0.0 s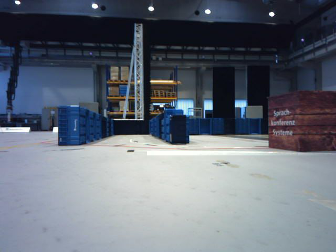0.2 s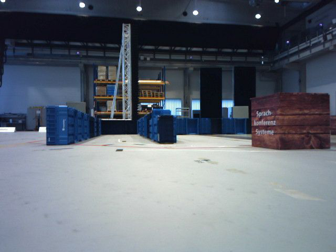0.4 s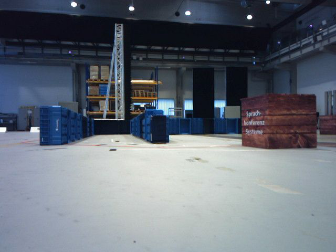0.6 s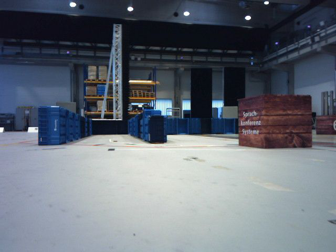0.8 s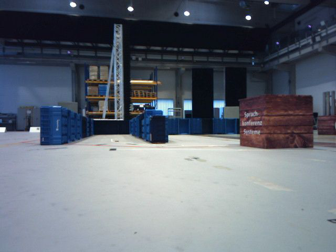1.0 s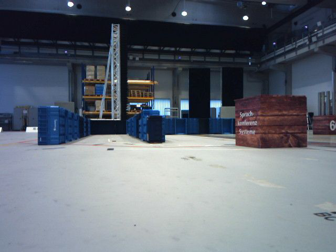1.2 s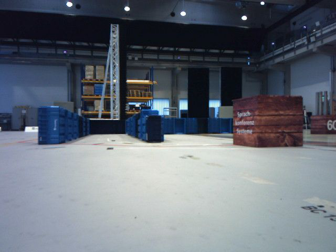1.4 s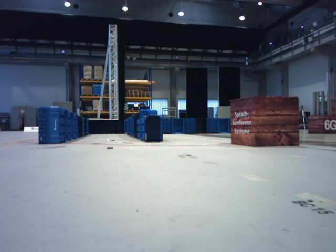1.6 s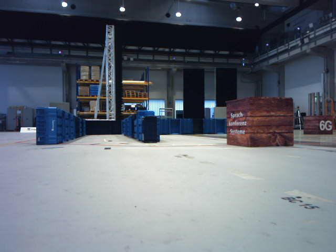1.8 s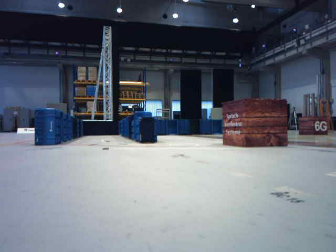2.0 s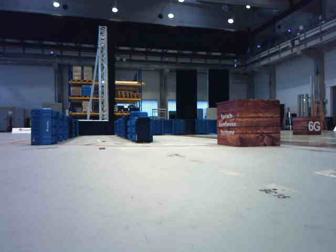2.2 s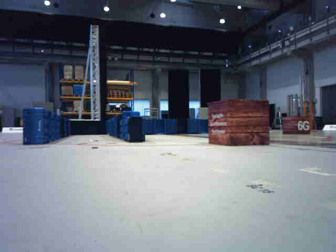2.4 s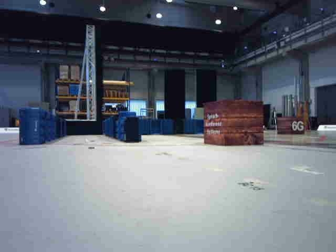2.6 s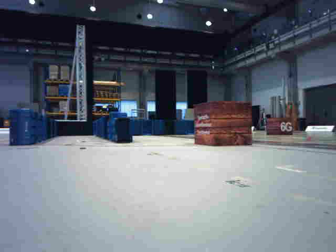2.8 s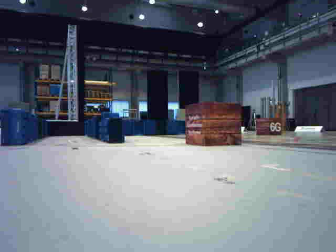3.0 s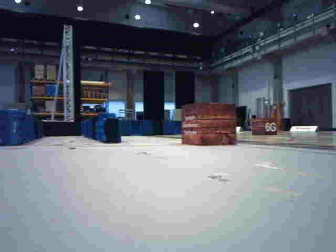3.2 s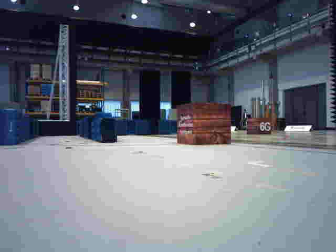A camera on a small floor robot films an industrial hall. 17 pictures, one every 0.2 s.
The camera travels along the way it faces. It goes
backward.
0.0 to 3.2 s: The scene slides to the left, as the camera pans about 15 degrees to its right. It travels backward, about 0.6 m, so what stands in front gets smaller.
The film runs backward here.
